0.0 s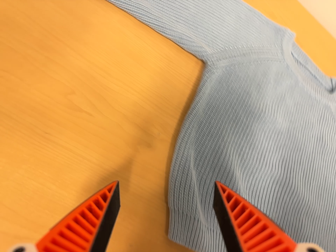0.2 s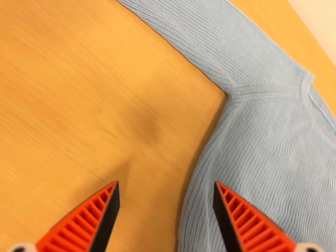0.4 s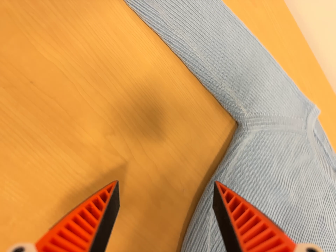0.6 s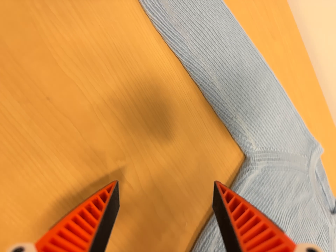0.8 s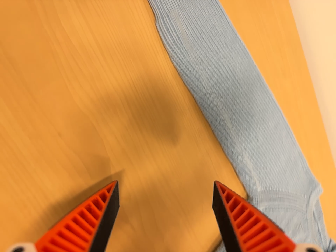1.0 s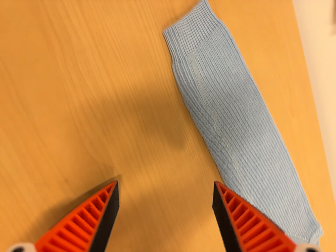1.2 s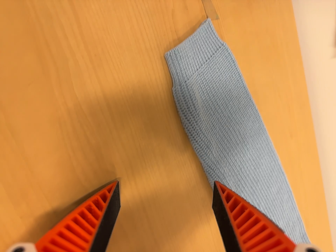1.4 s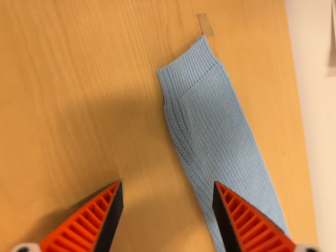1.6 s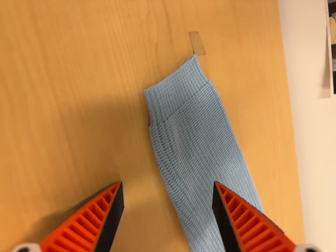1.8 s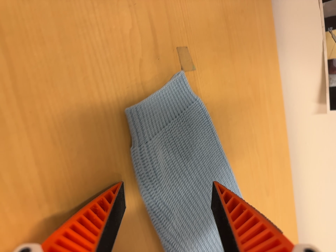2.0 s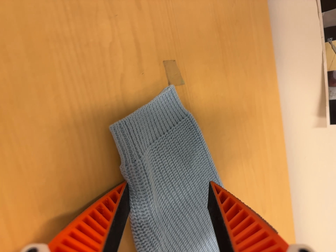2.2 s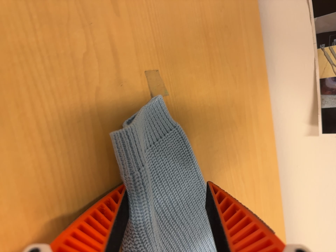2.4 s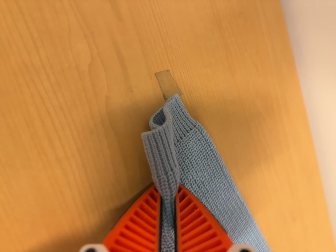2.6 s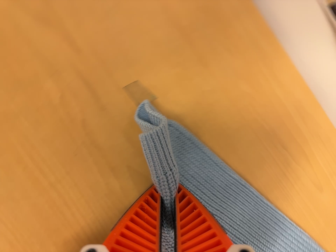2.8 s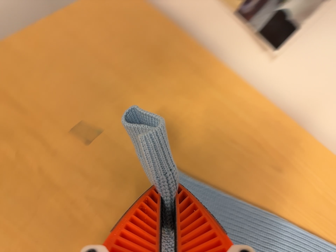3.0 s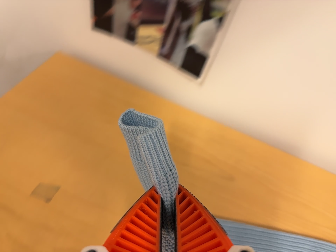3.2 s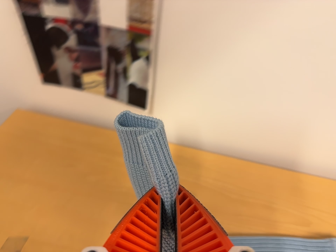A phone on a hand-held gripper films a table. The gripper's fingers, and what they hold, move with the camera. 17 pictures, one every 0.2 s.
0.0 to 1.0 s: The camera travels toward the top of its view and to its left, about 18 cm, so close, fixed things drift downward. It rolls about its line of sight by about 30 degrees, and the scene rotates clockwise.
1.0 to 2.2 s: The camera travels toward the top of its view, forward and to its right, about 14 cm, so close, fixed things drift downward. It rolls about its line of sight by about 10 degrees, and the scene rotates clockwise.
2.2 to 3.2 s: The camera pans to its left by about 15 degrees. It travels to its right and backward, about 28 cm. Its aim tips toward the top of its view by about 20 degrees, and the scene shifts downward. It rolls about its line of sight by about 65 degrees, and the scene rotates counterclockwise.
The film runs forward here.
